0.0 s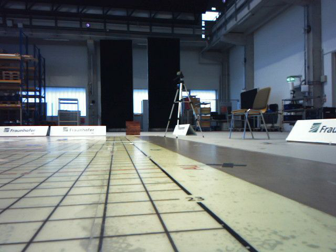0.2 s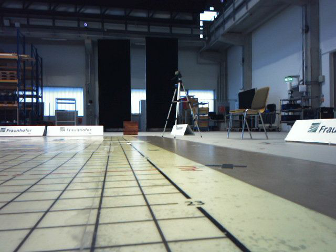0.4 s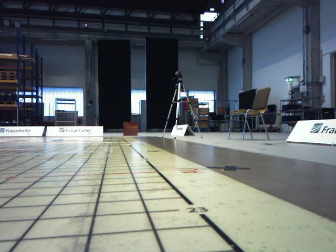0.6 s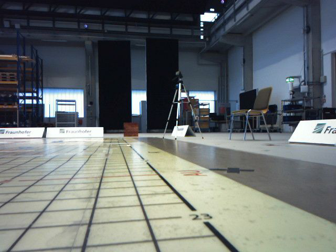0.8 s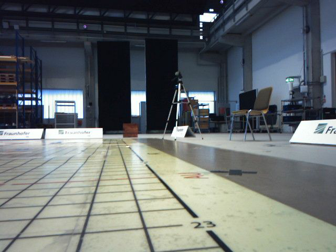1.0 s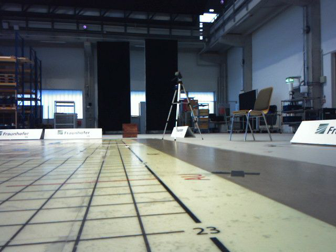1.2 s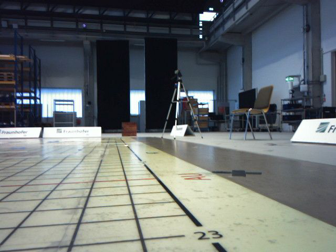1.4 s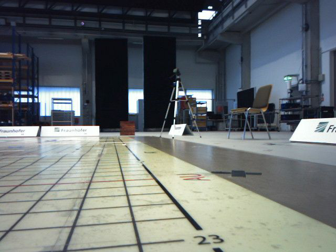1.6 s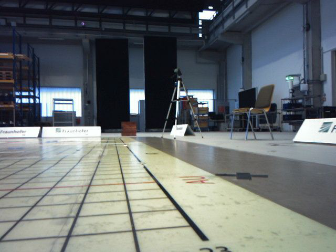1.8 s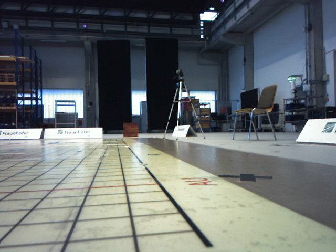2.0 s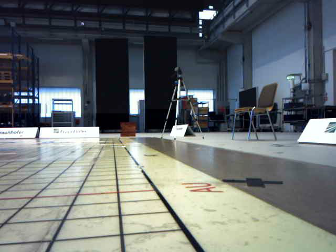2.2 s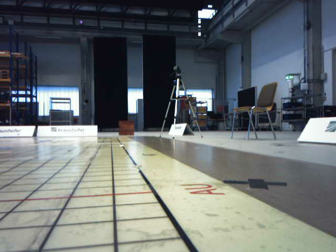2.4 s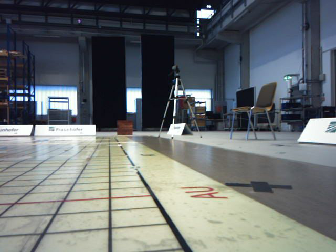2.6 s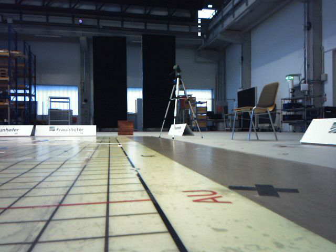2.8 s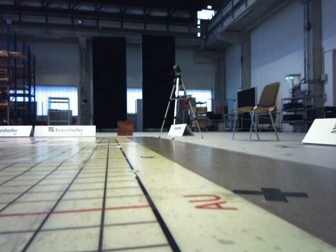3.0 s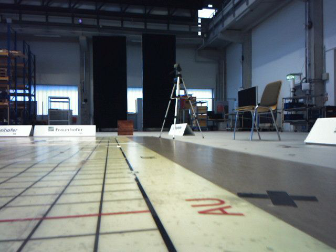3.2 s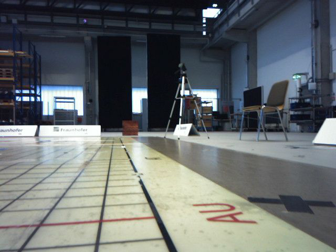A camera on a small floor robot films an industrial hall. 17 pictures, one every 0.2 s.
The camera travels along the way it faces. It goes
forward.
0.0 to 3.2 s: The camera travels forward, about 0.6 m, so what stands in front looms larger.
The film runs forward here.
